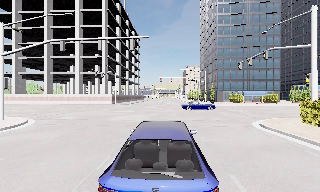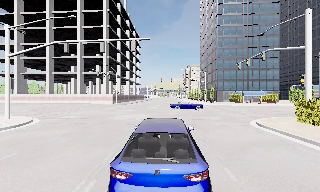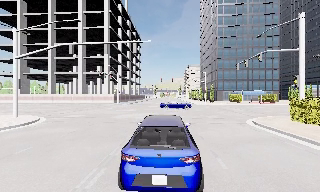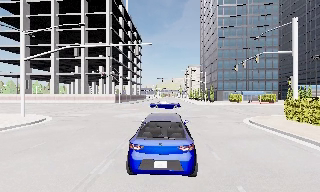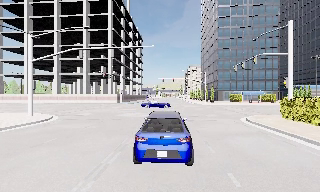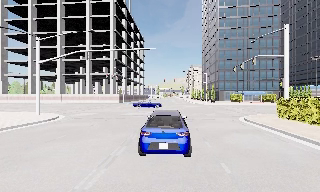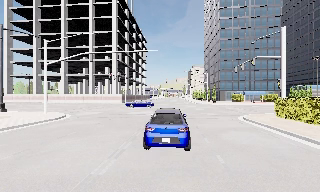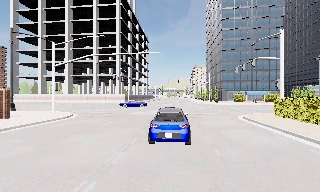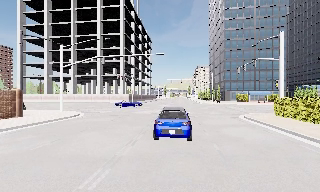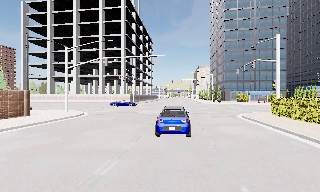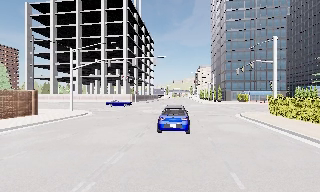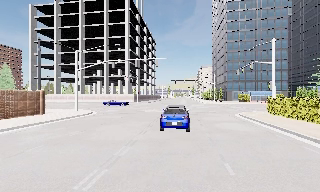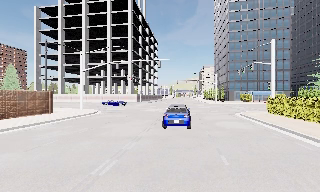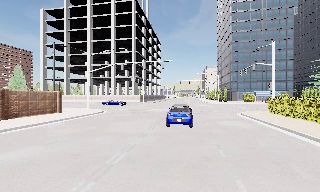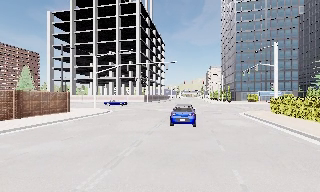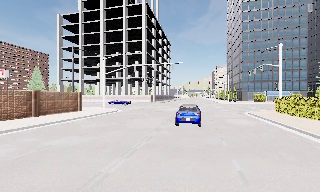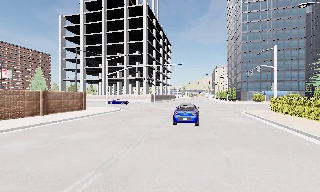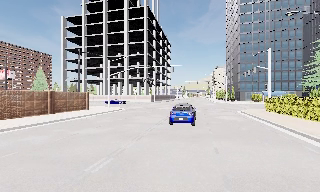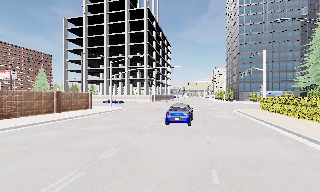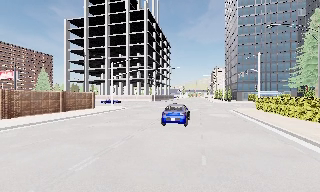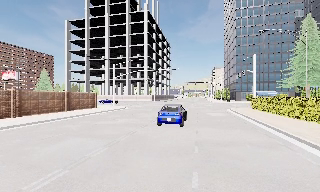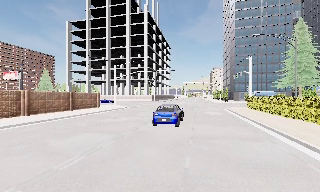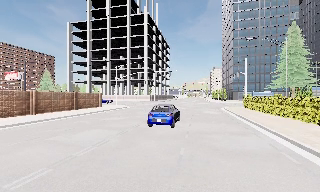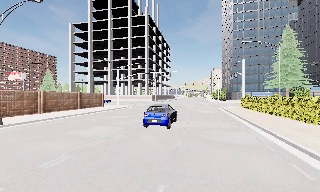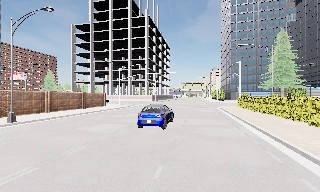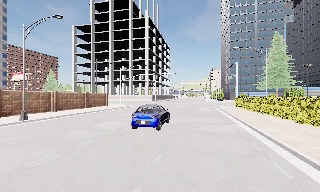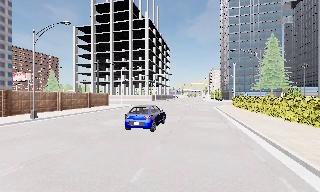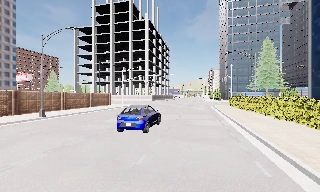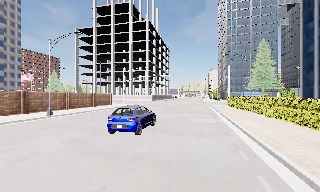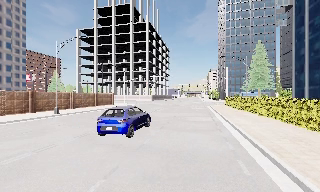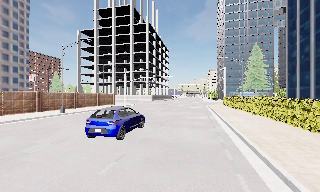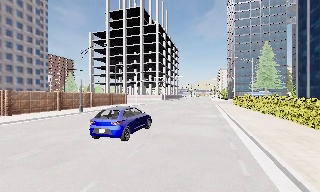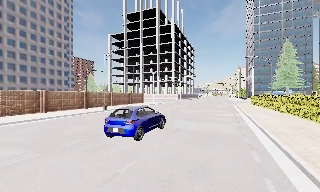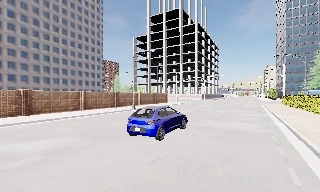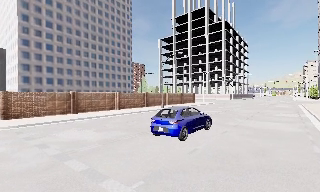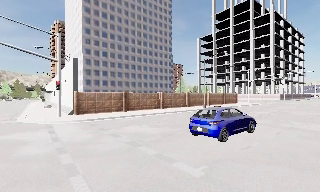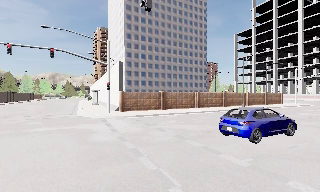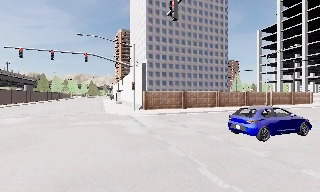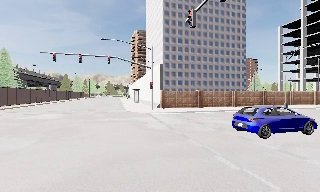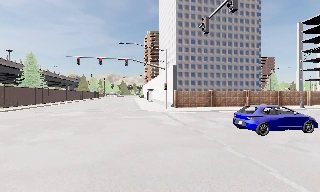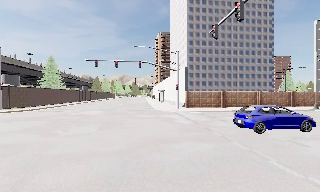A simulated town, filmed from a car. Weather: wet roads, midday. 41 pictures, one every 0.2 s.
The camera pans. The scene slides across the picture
to the right.
The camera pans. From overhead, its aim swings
counterclockwise.
0.0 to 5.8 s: The camera swings to its left by about 10 degrees, and the scene slides to the right. It travels backward, about 25 m, so what stands in front gets smaller. It gains speed.
5.8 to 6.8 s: The camera swings to its left by about 25 degrees, and the scene slides to the right. It travels backward, about 5 m, so what stands in front gets smaller.
6.8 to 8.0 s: The camera swings to its left by about 45 degrees, and the scene slides to the right. It travels backward and to its left, about 6 m.
The film runs backward here.
